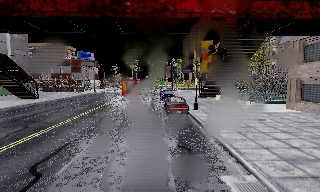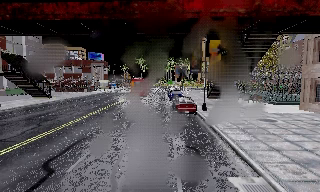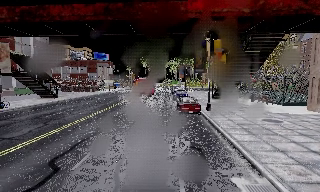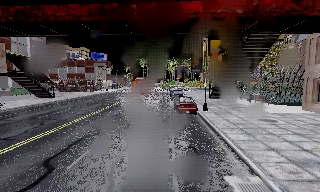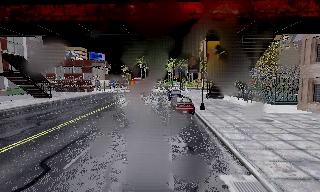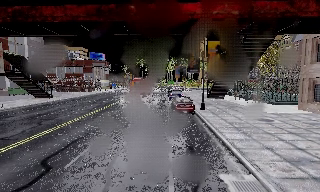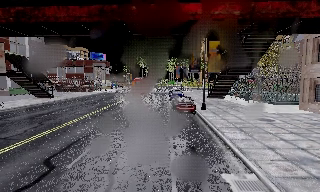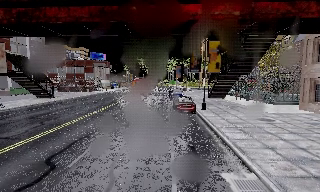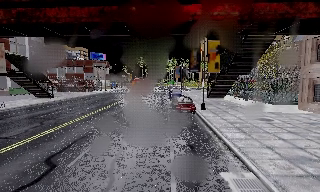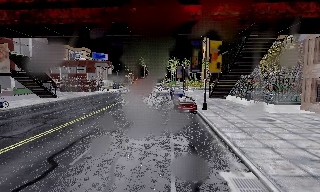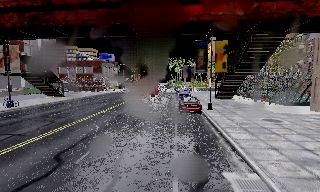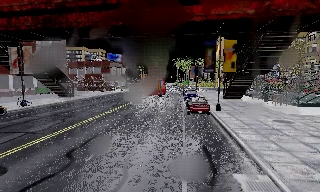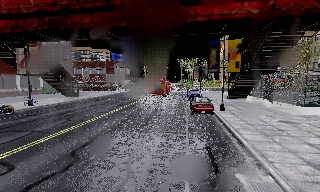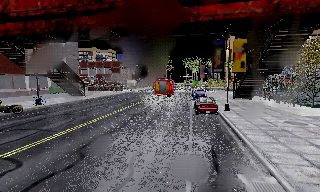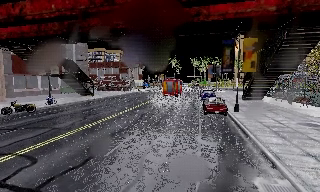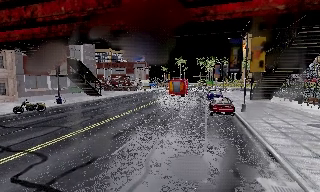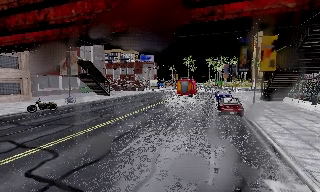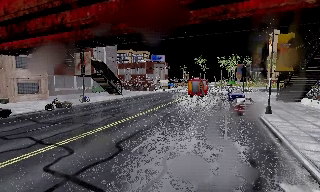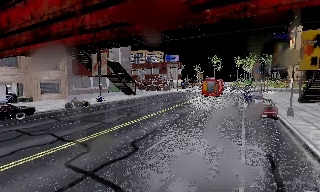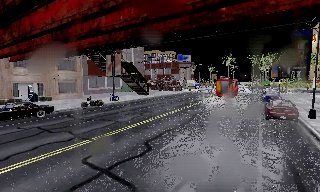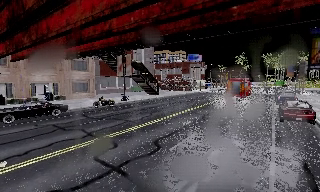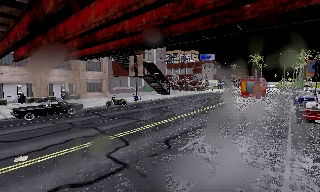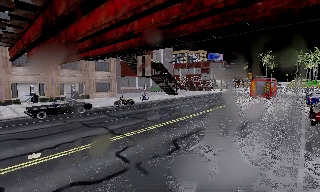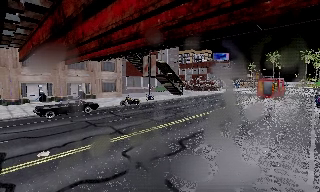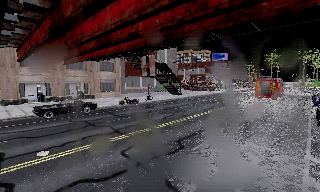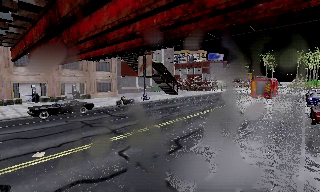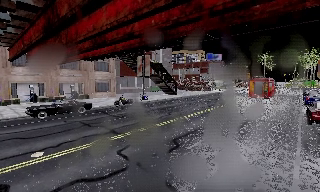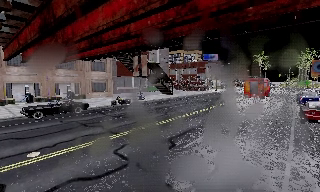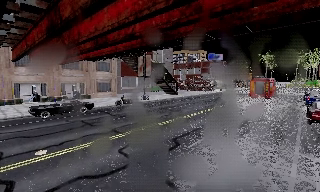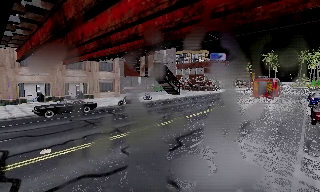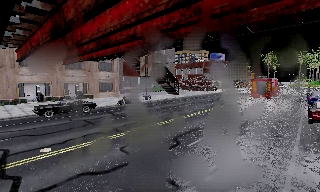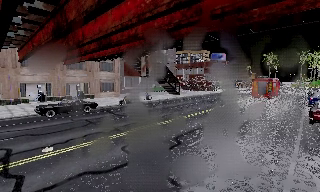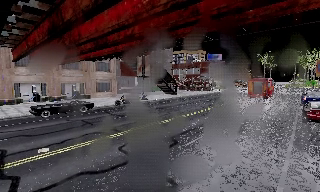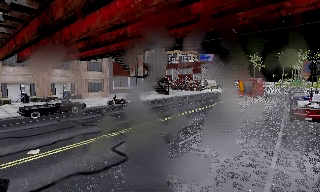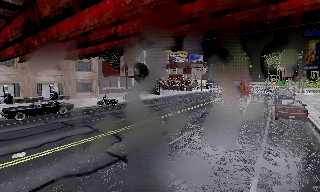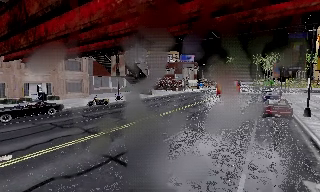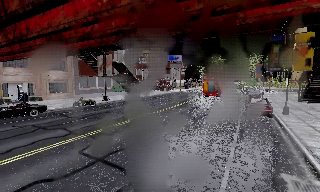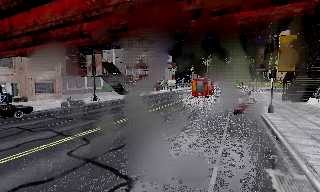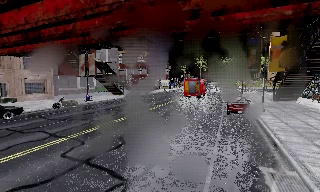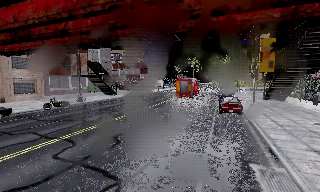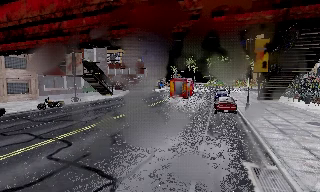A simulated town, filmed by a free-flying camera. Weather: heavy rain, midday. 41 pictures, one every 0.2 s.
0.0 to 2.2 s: The camera shifts only a little, or ends up much as it began.
2.2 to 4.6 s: The camera swings to its left by about 35 degrees, and the scene slides to the right.
4.6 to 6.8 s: The camera travels backward, about 0.5 m, so what stands in front gets smaller.
6.8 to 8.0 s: The camera swings to its right by about 15 degrees, and the scene slides to the left.
The film runs backward here.
